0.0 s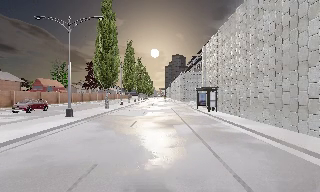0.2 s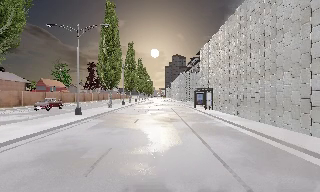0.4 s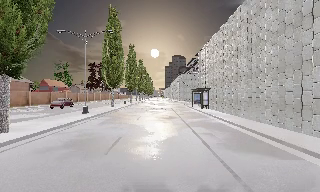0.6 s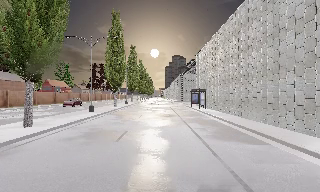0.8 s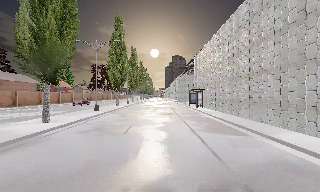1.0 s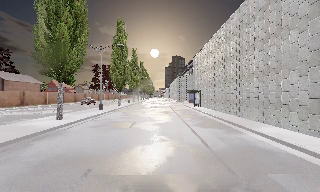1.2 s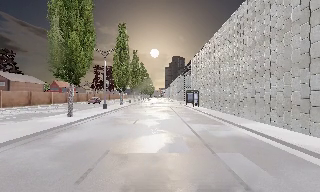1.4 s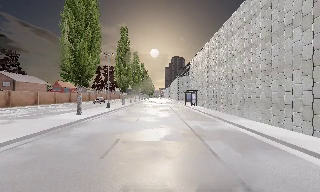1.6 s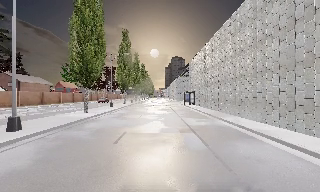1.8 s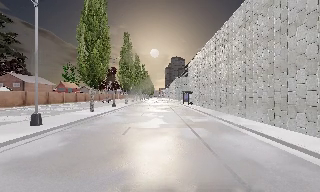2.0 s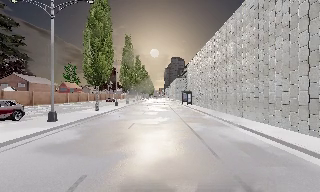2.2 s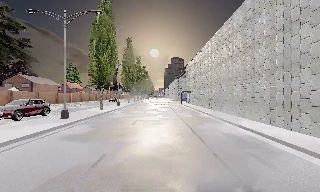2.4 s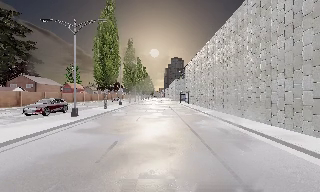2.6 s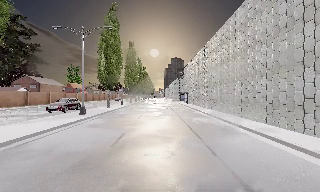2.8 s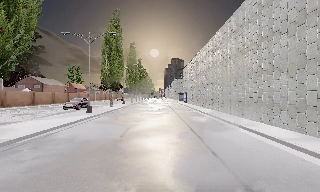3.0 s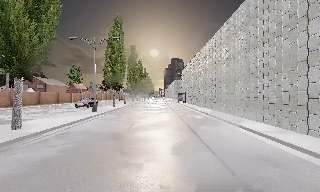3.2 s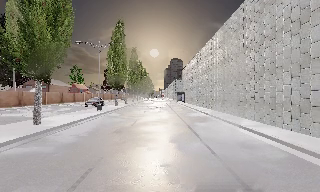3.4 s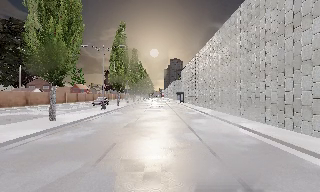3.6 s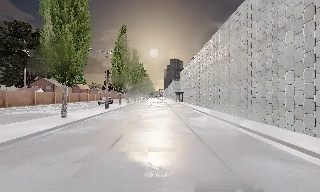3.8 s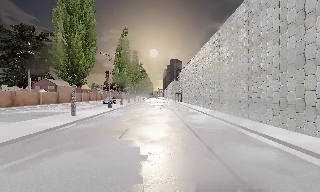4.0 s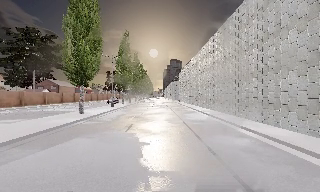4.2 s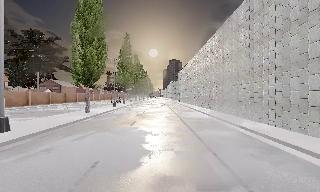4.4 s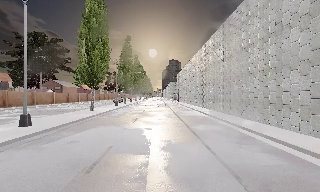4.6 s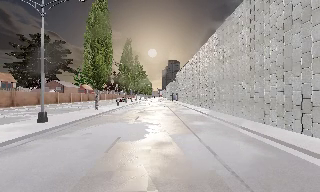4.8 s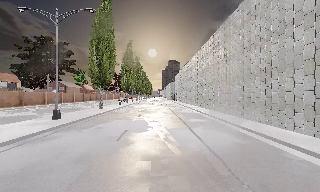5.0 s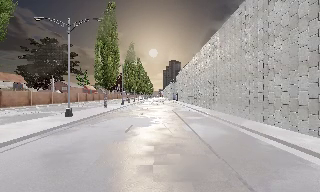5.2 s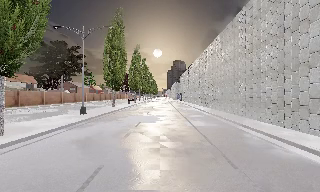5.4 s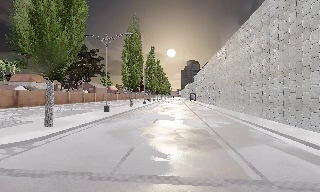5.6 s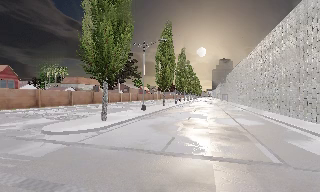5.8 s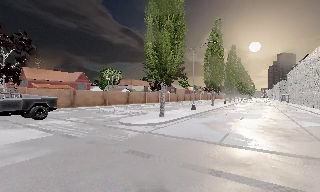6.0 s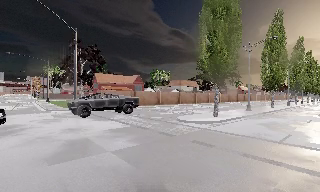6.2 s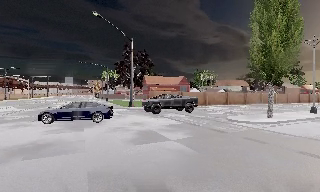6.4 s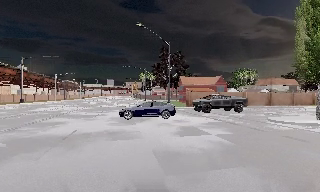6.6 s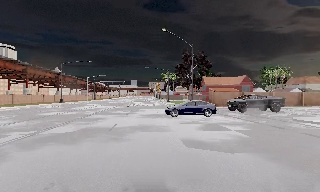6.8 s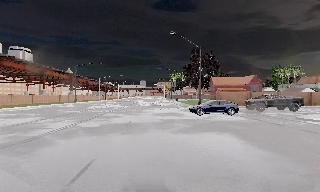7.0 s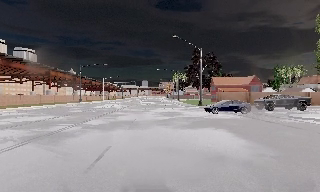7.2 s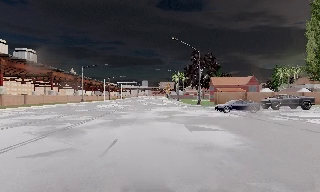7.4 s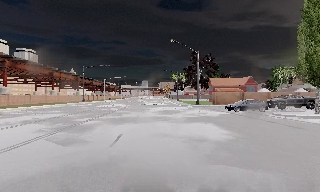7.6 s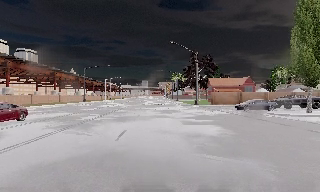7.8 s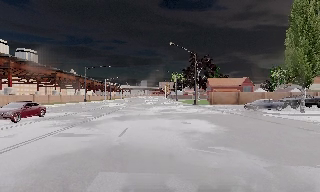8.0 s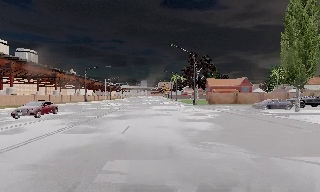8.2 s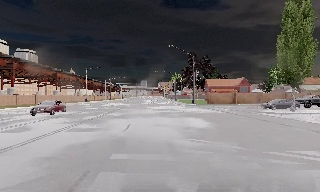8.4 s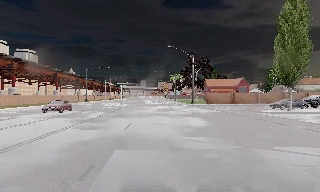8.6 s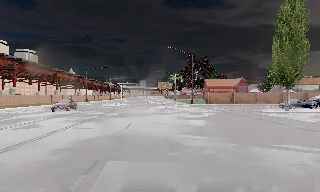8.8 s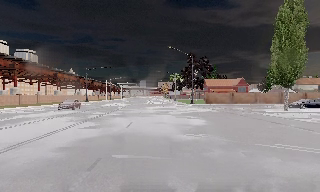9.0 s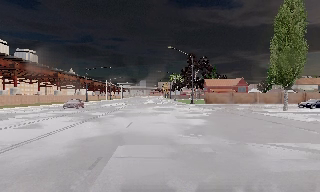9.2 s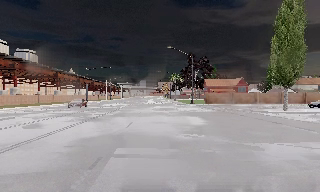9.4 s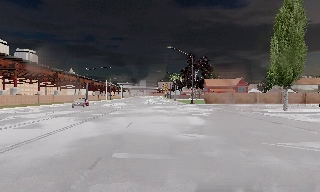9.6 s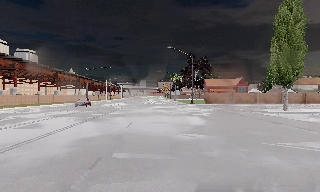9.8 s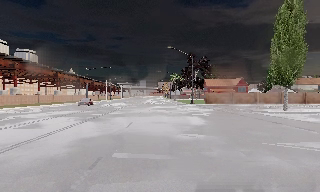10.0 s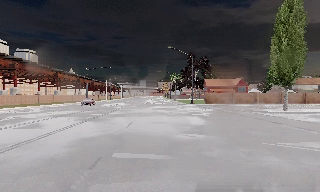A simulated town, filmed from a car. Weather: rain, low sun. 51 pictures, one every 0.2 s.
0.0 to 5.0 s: The camera travels backward, about 35 m, so what stands in front gets smaller.
5.0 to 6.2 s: The camera pans to its left, which is counterclockwise from overhead, by about 65 degrees. It travels backward, about 8 m.
6.2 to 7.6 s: The scene slides to the right, as the camera pans about 25 degrees to its left. It travels backward, about 8 m, so what stands in front gets smaller. It loses speed.
7.6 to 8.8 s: The camera travels backward, about 2.5 m, so what stands in front gets smaller. It loses speed.
8.8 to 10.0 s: The camera keeps its place and its aim.
The film runs backward here.
